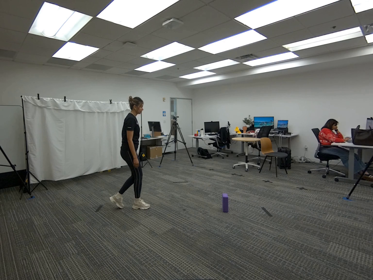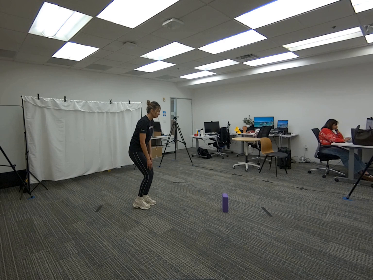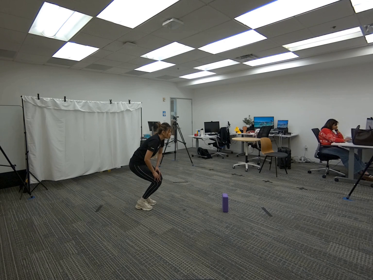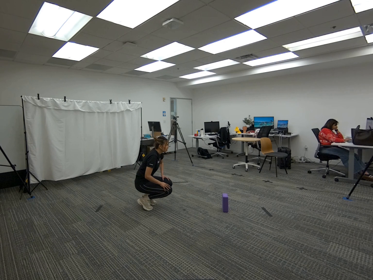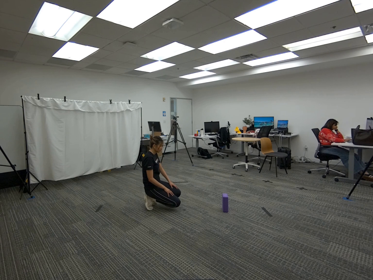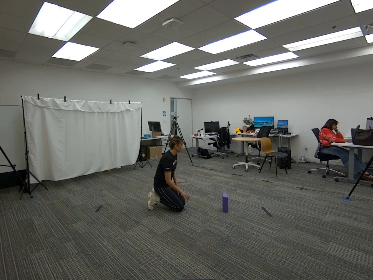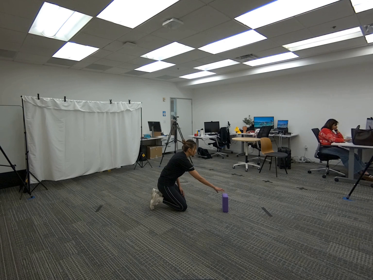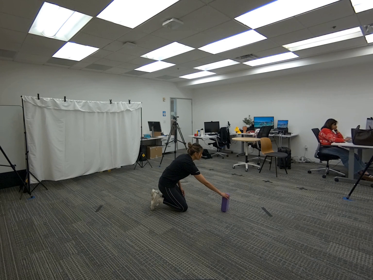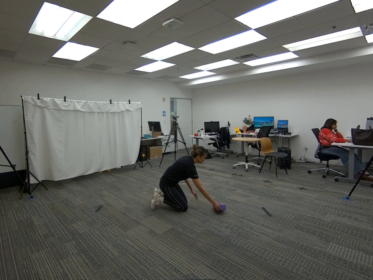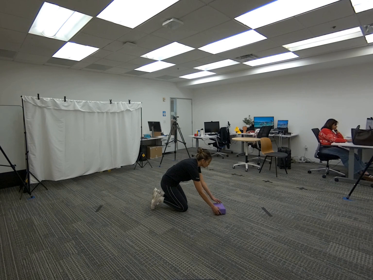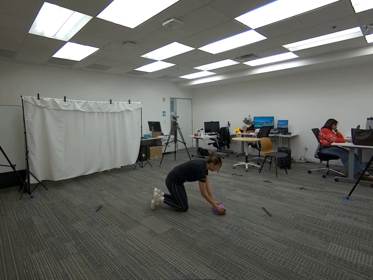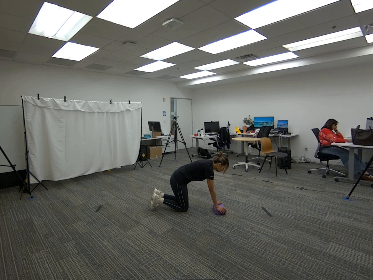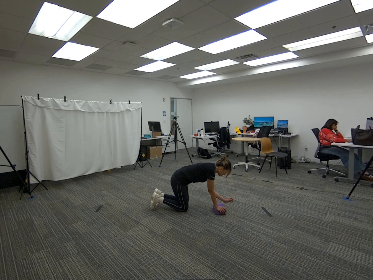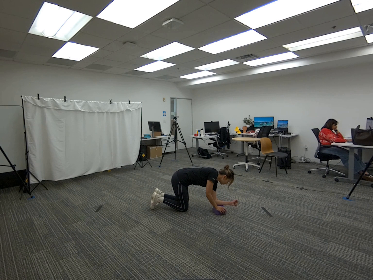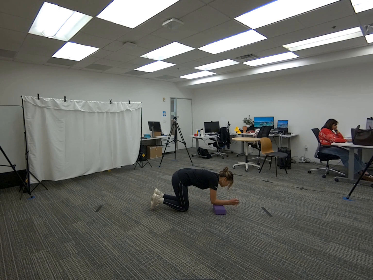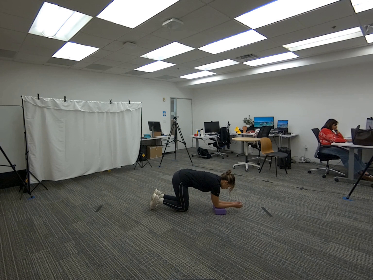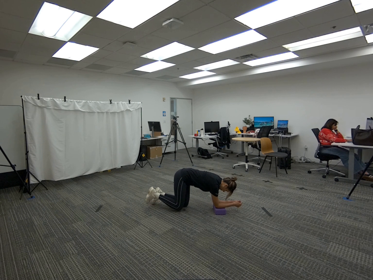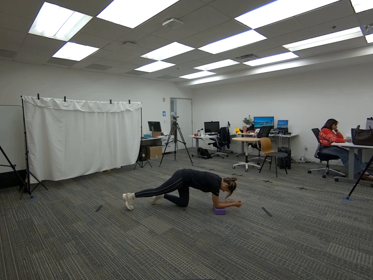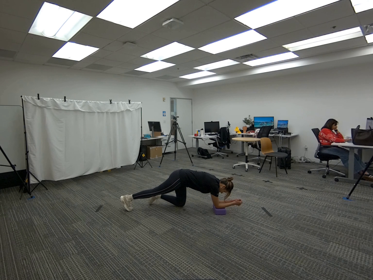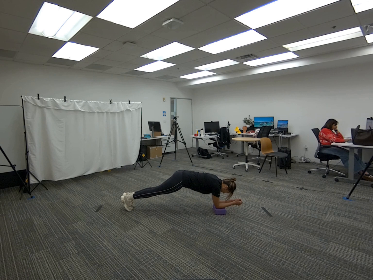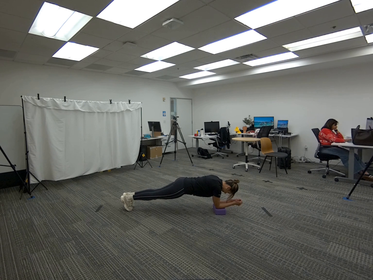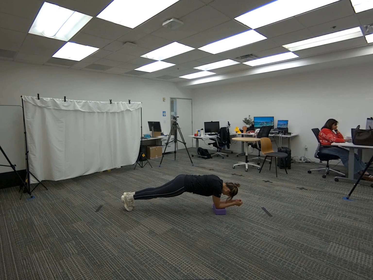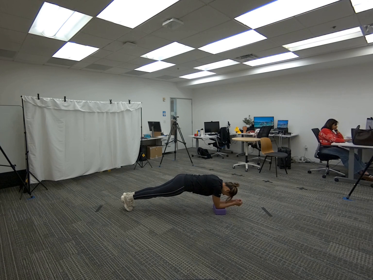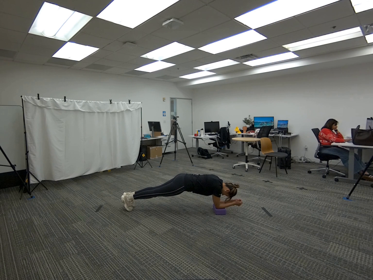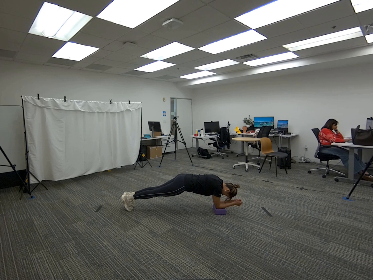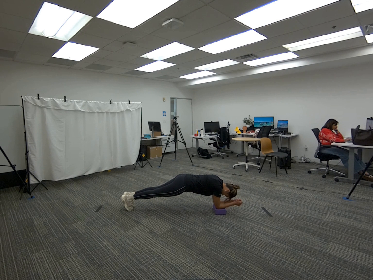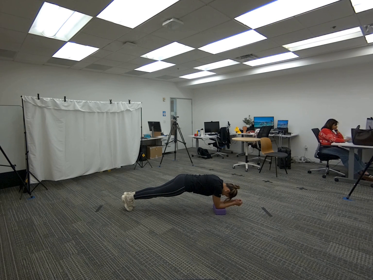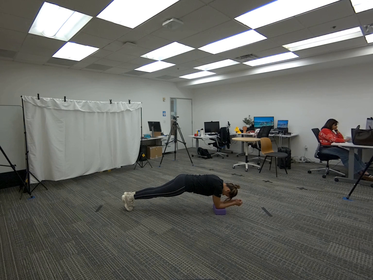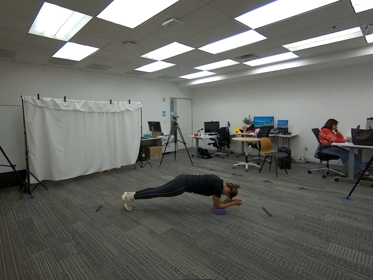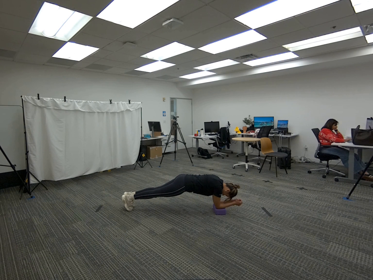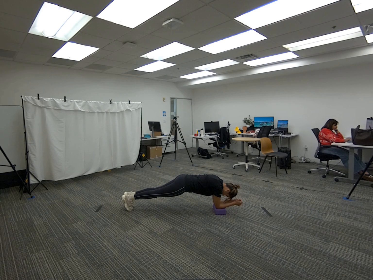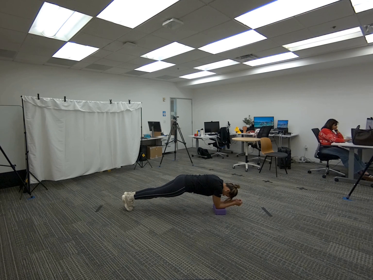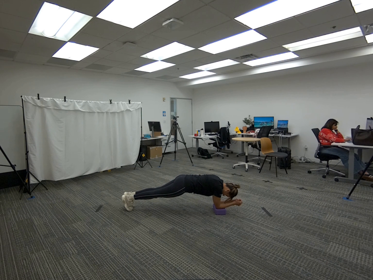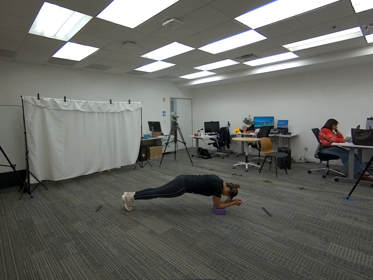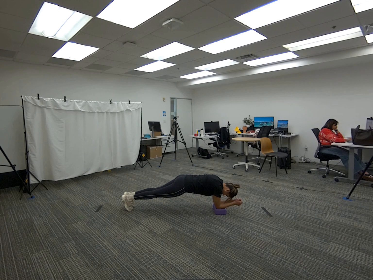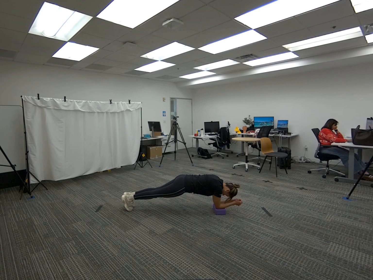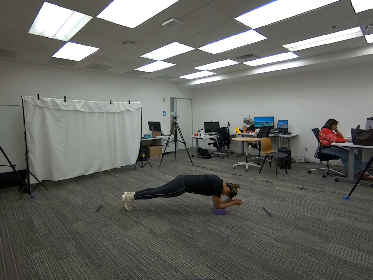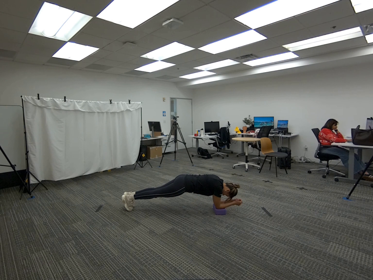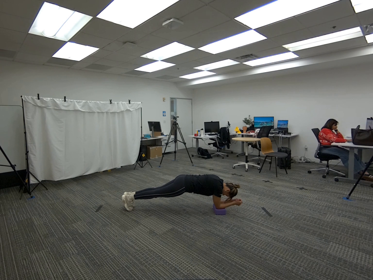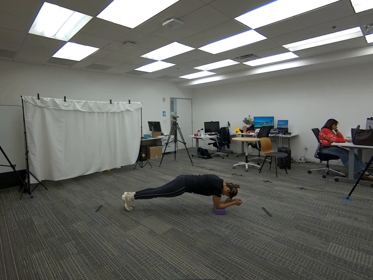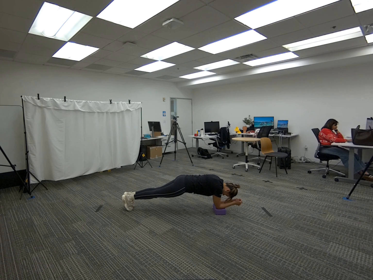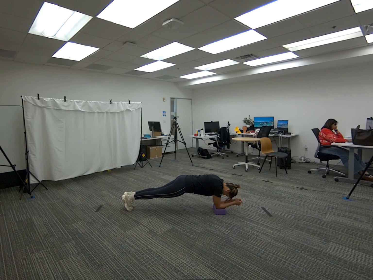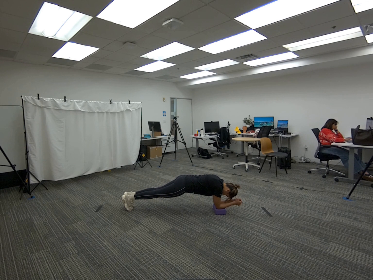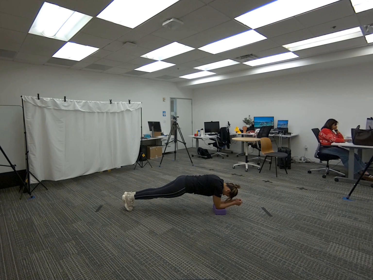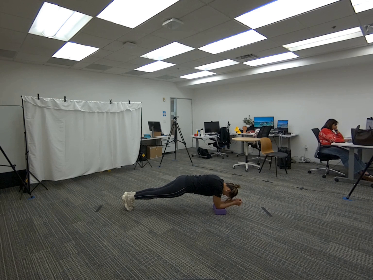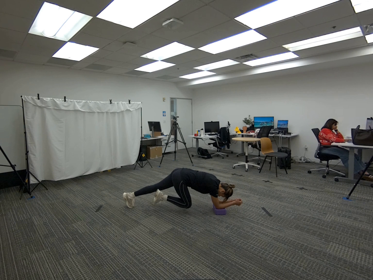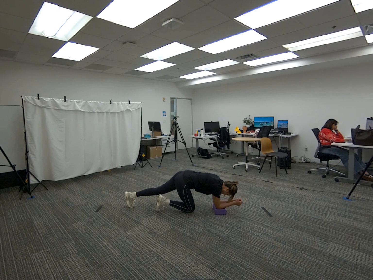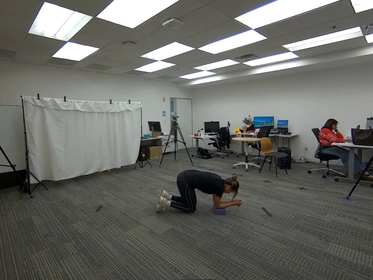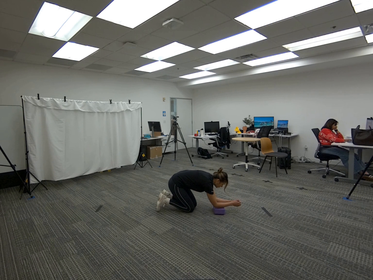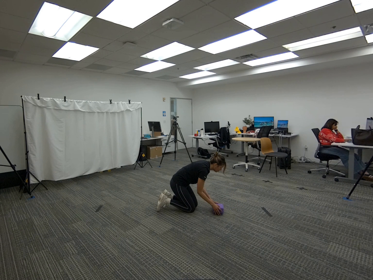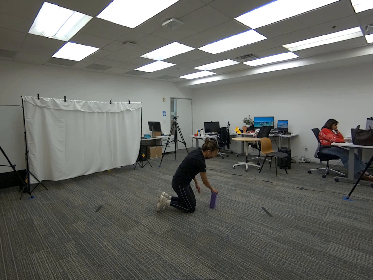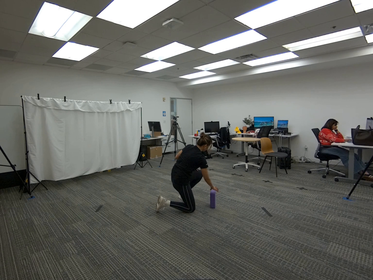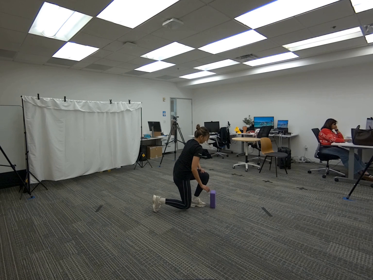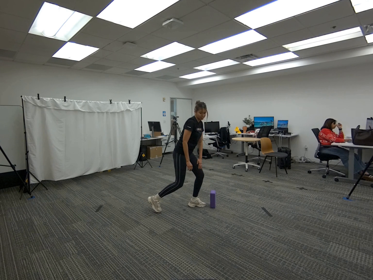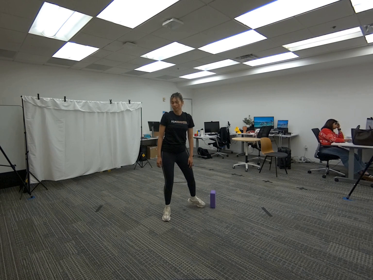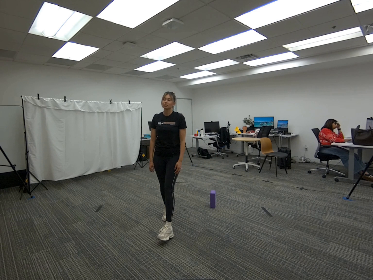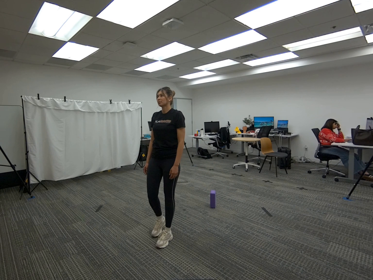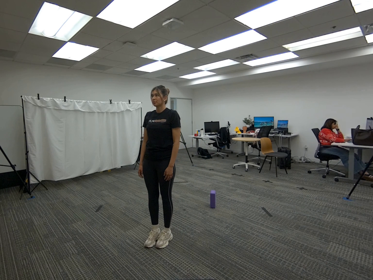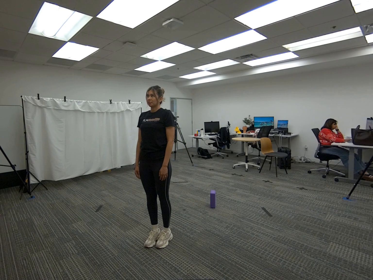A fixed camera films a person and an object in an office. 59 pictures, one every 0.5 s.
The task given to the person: Walk over to the yoga block on the ground and proceed to get into a plank position as you hold onto the yoga block. Hold the plank until the end of the session and then stand up.
